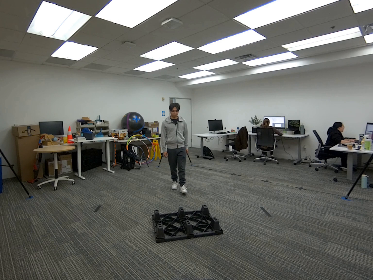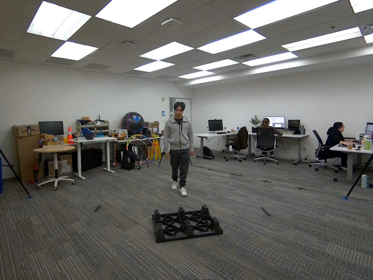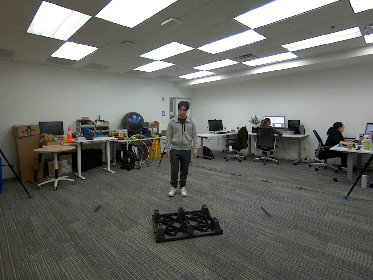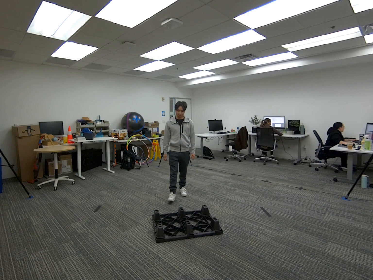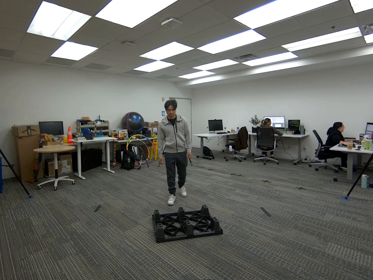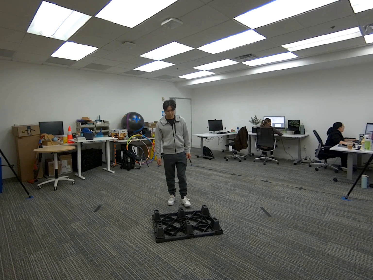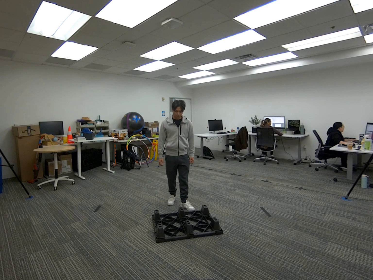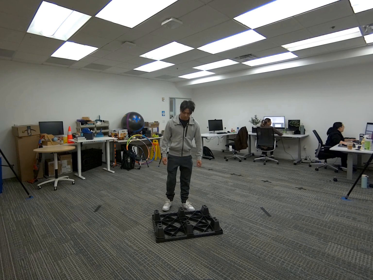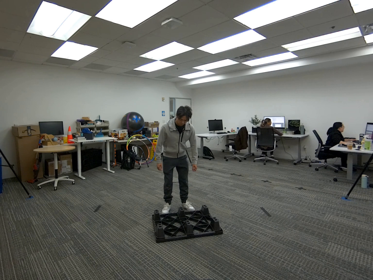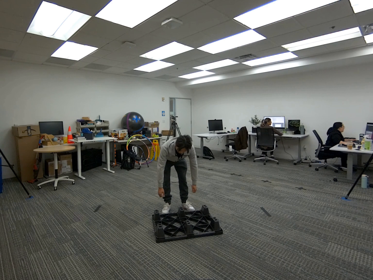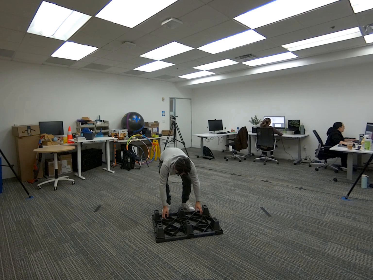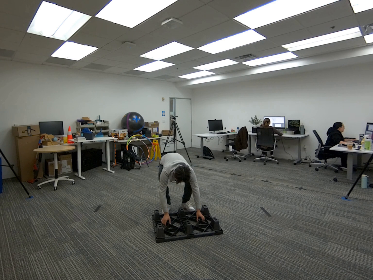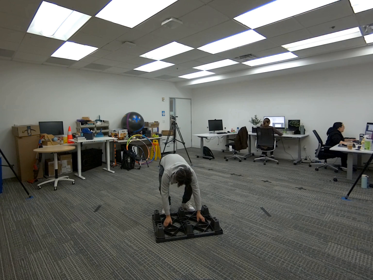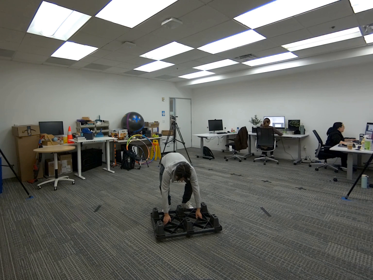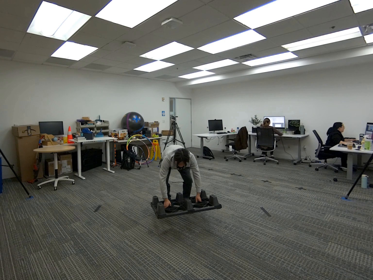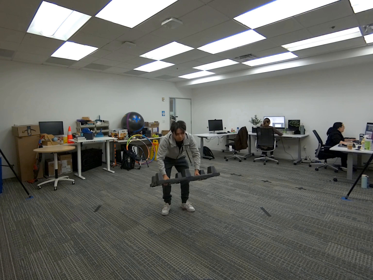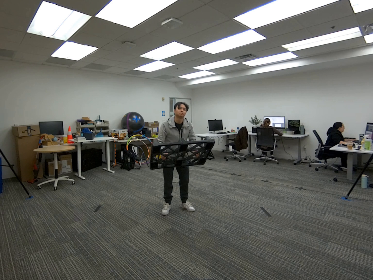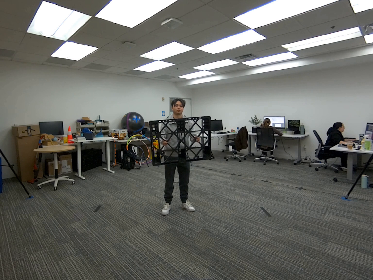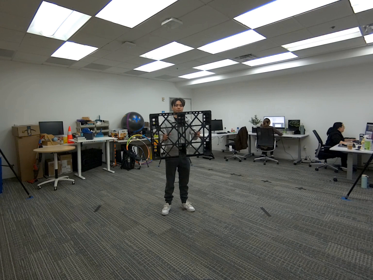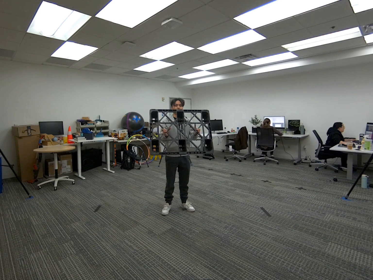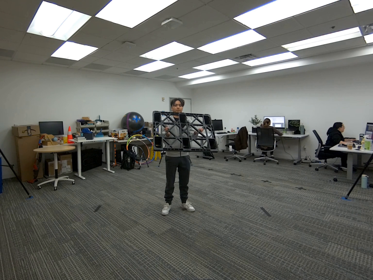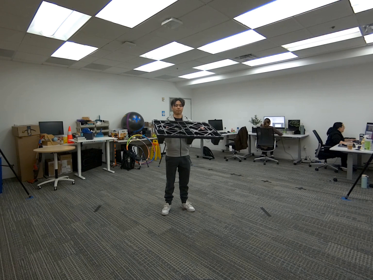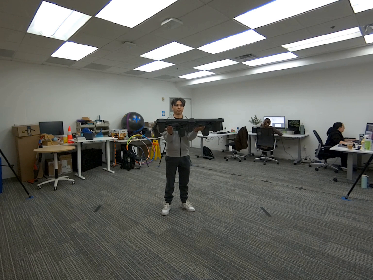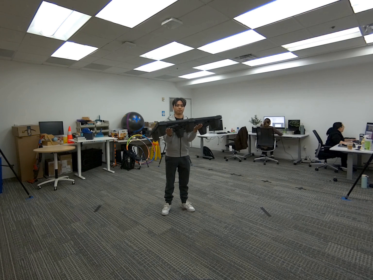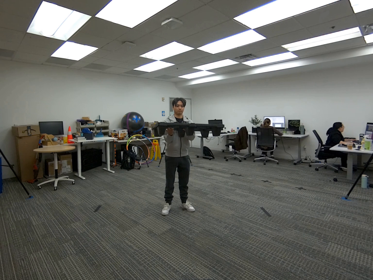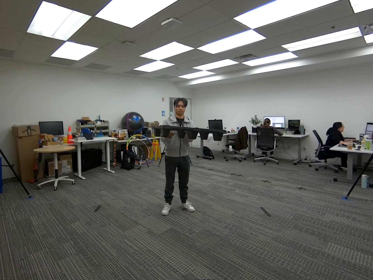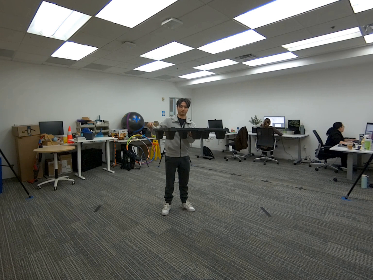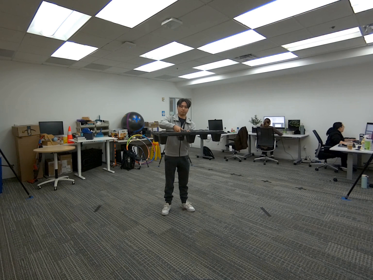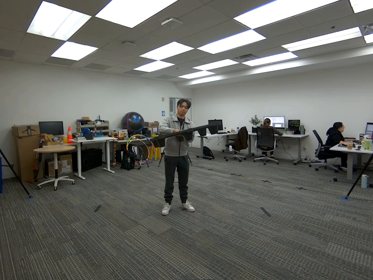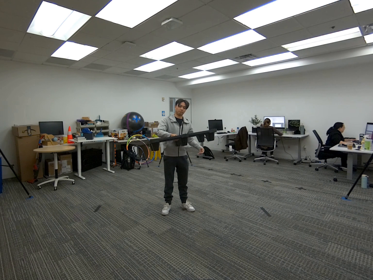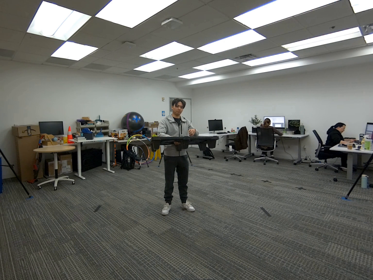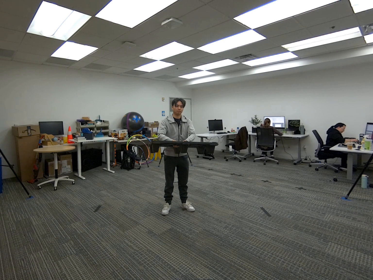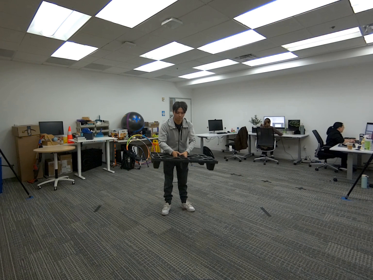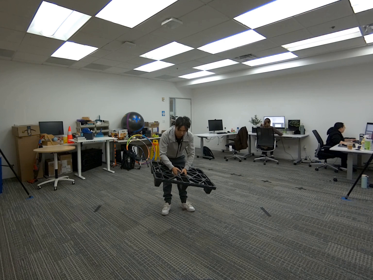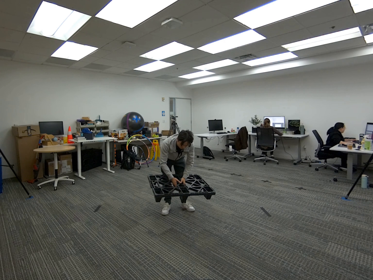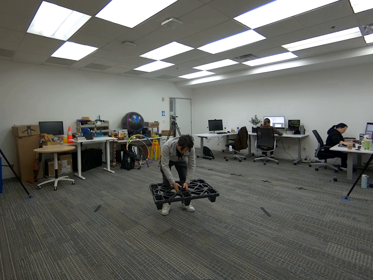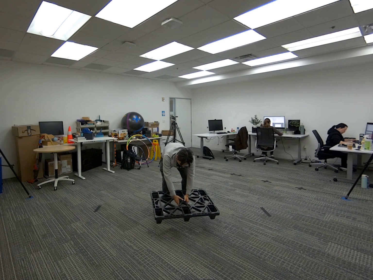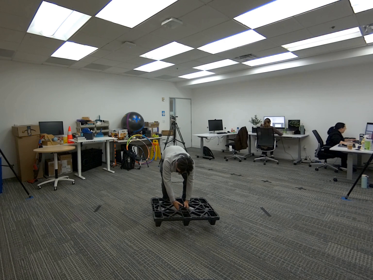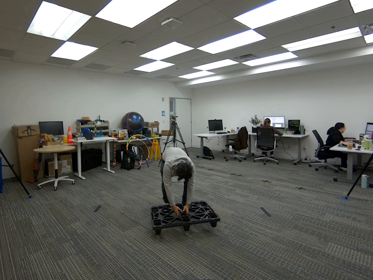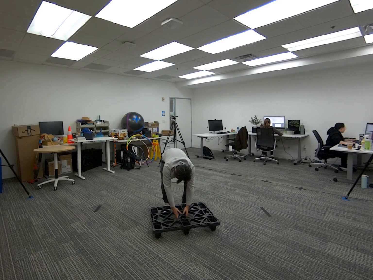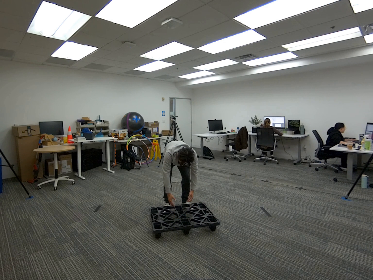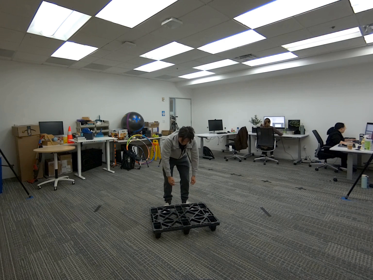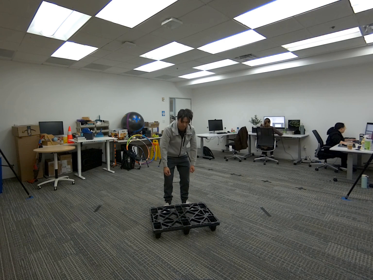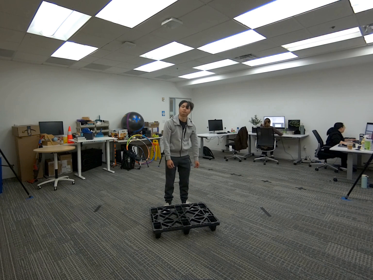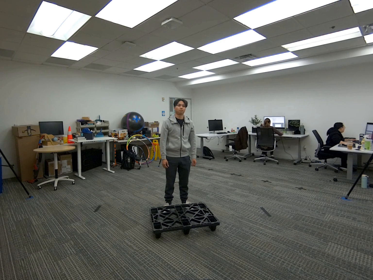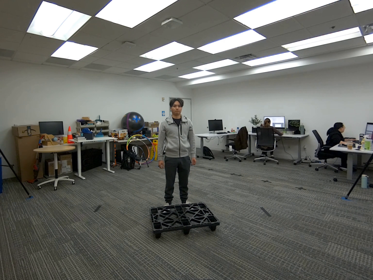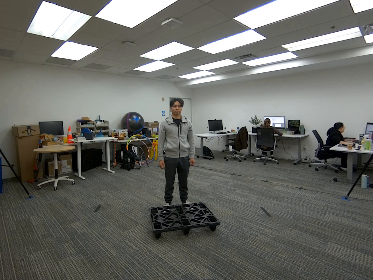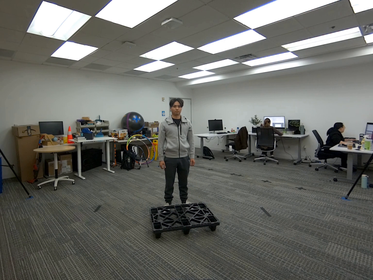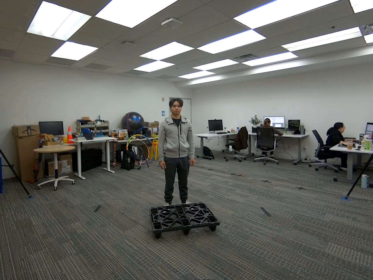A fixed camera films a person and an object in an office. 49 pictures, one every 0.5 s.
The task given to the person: Walk over to the platform on the ground and turn the platform over. Place on the ground when done.
